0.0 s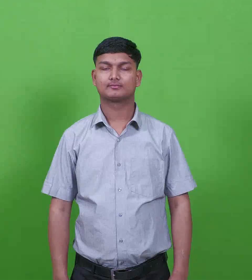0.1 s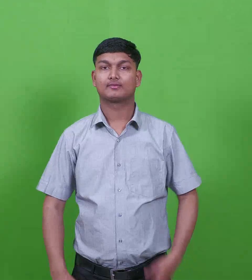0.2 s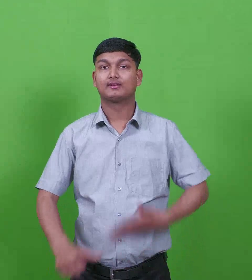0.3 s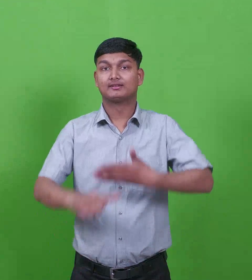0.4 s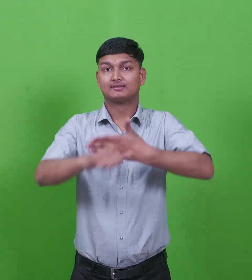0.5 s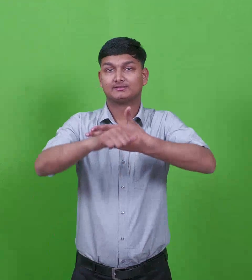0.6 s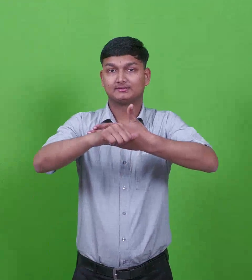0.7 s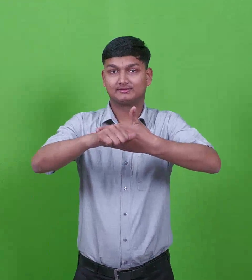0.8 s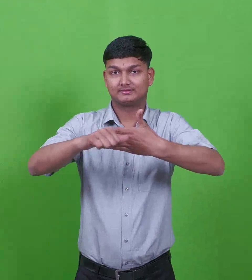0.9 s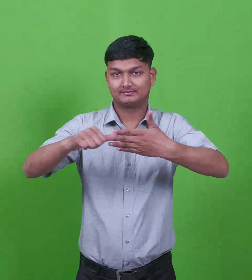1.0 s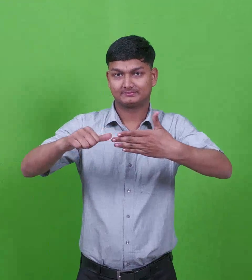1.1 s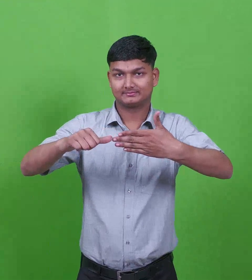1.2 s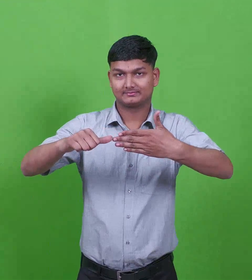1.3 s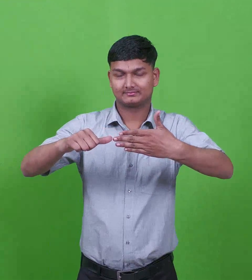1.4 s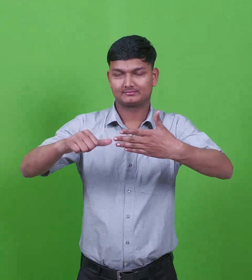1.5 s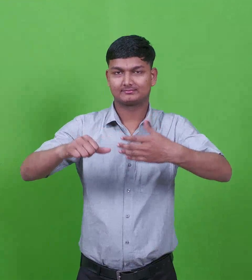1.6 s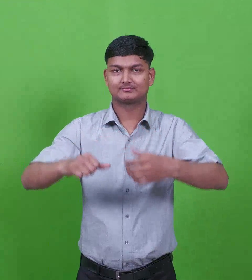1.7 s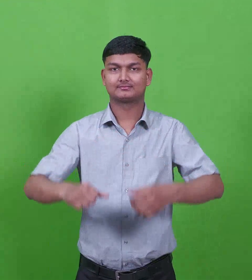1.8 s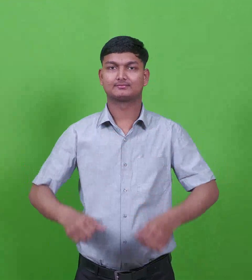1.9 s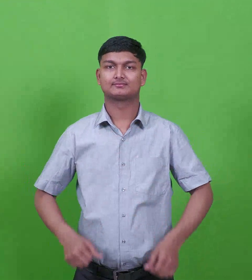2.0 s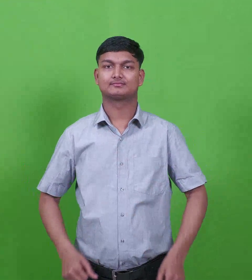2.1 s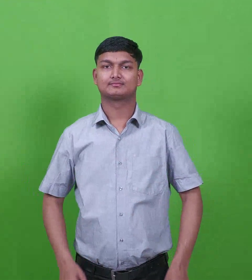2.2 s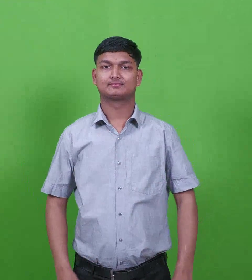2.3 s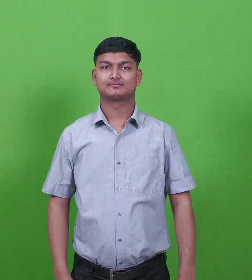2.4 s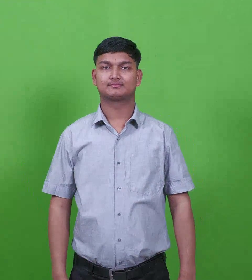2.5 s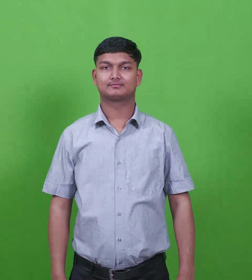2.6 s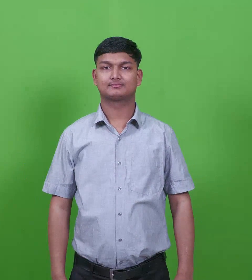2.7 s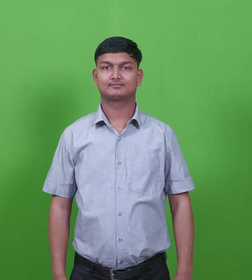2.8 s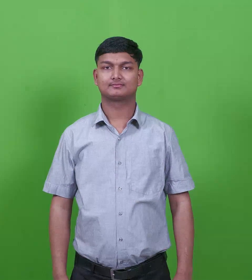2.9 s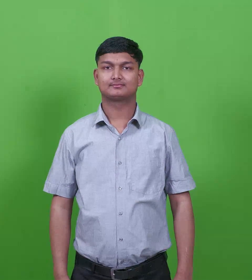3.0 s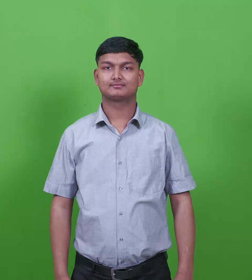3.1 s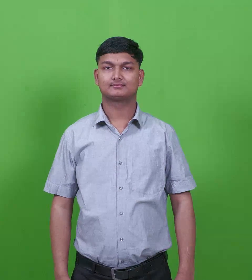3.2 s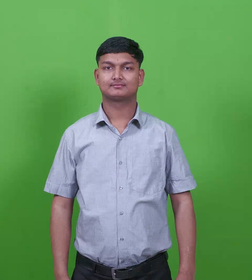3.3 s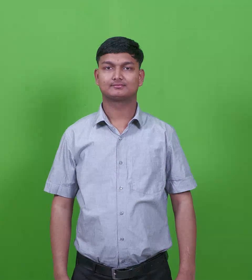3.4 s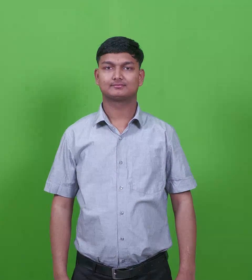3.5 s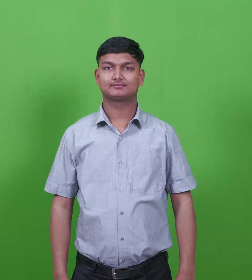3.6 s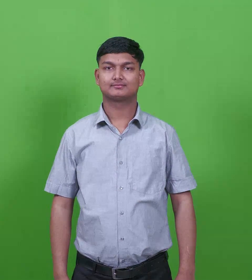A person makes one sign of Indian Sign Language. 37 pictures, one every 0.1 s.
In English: artemas
